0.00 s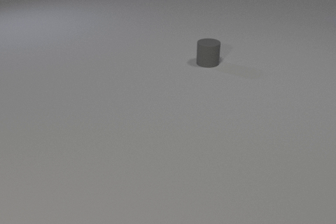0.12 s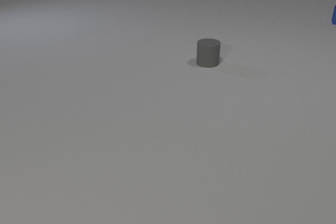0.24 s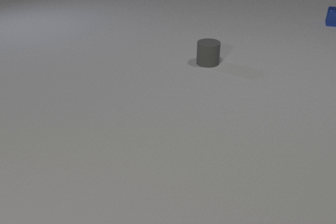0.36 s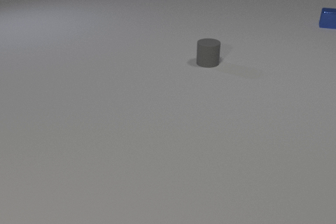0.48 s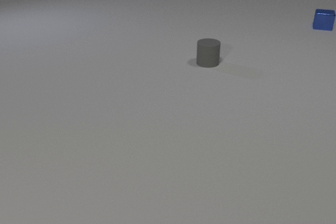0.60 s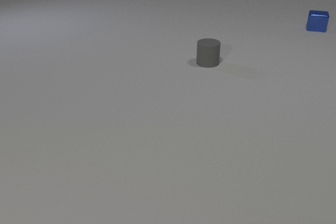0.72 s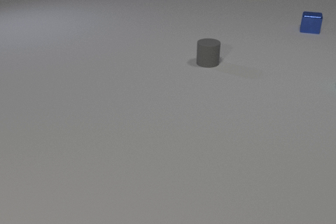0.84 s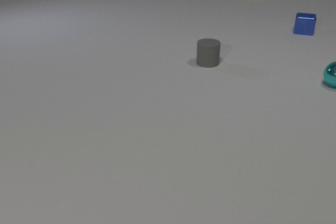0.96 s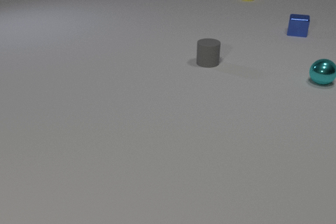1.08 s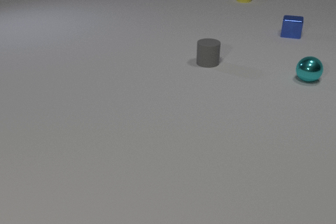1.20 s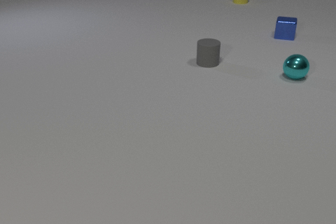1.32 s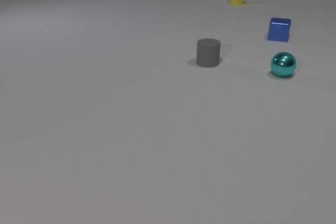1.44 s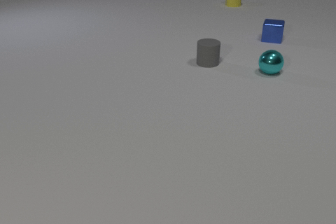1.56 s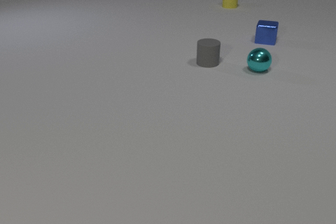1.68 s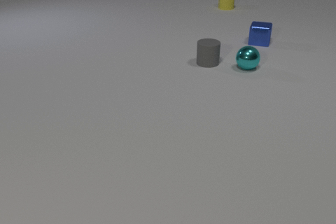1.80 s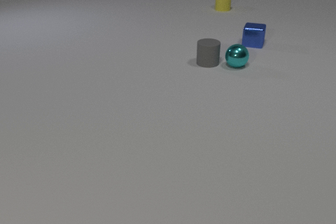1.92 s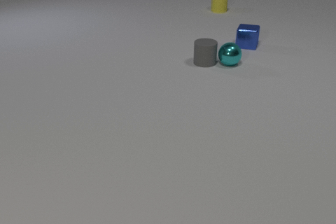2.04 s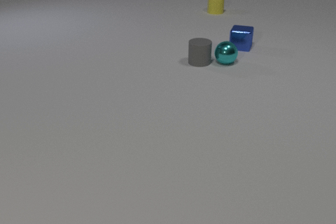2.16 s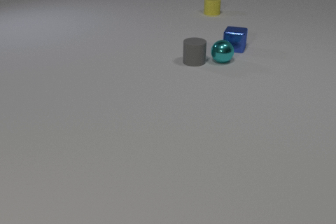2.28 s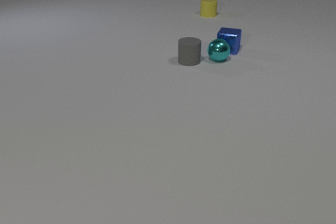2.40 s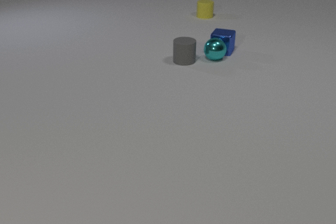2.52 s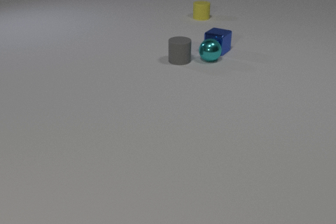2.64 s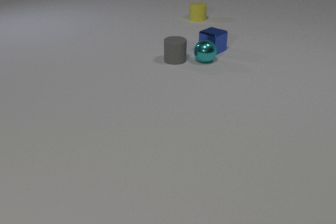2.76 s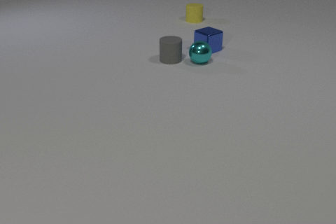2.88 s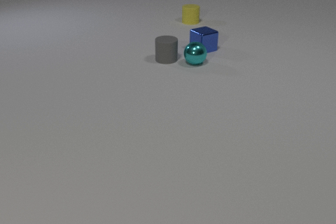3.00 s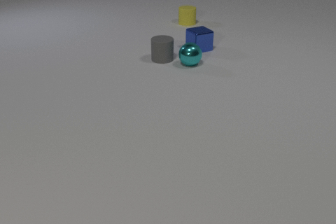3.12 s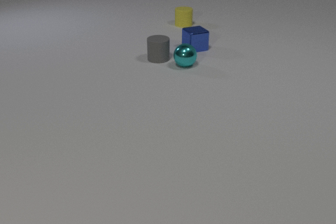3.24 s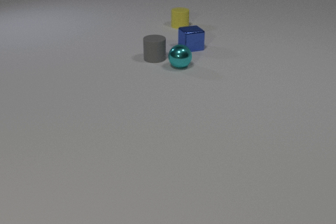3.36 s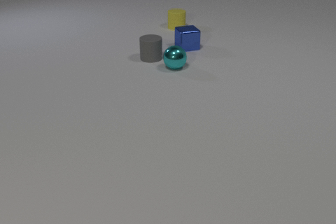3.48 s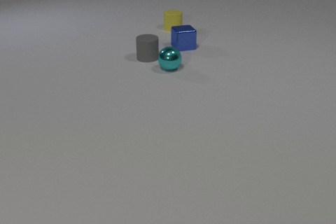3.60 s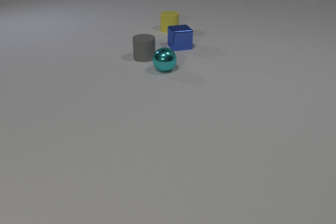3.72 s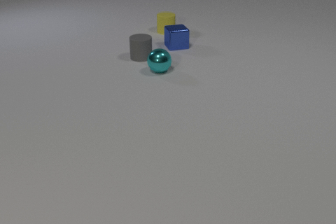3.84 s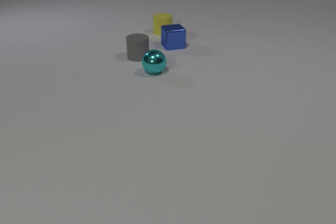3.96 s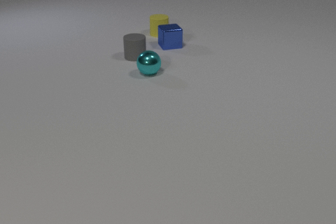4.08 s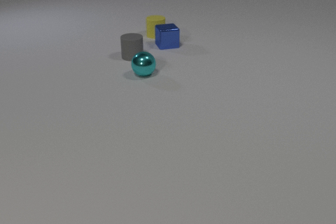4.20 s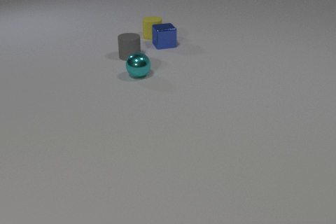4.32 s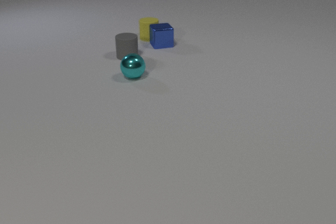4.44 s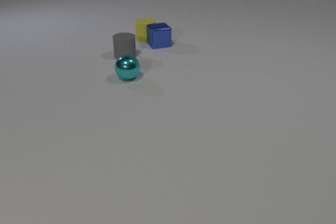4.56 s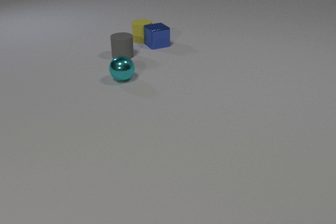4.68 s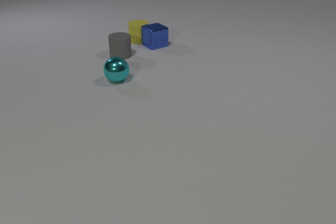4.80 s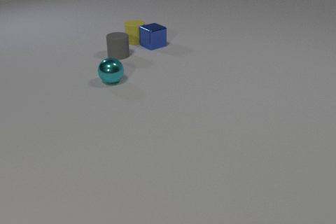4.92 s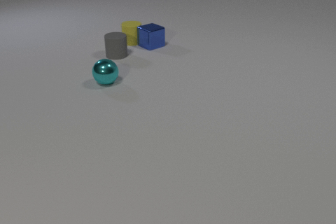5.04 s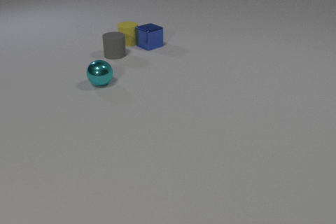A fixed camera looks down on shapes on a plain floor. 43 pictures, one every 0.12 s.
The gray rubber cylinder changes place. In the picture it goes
to the left.
The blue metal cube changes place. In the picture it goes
to the left.
0.00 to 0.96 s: The cyan metal sphere comes in at the right edge, rolls to the left. The yellow rubber cylinder comes in at the top edge, slides toward the camera and to the left. The blue metal cube comes in at the right edge, slides toward the camera and to the left.
0.96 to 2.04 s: The cyan metal sphere rolls to the left. The gray rubber cylinder slides to the left. The yellow rubber cylinder slides toward the camera and to the left. The blue metal cube slides toward the camera and to the left. The cyan metal sphere and the gray rubber cylinder collide.
2.04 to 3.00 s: The cyan metal sphere rolls to the left. The gray rubber cylinder slides to the left. The yellow rubber cylinder slides toward the camera and to the left. The blue metal cube slides to the left, spins so that its near face slides to the left, clockwise seen from above. The cyan metal sphere and the blue metal cube collide.
3.00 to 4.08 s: The cyan metal sphere rolls to the left and toward the camera. The gray rubber cylinder slides to the left. The yellow rubber cylinder slides toward the camera and to the left. The blue metal cube slides to the left.
4.08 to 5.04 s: The cyan metal sphere rolls to the left and toward the camera. The gray rubber cylinder slides to the left. The yellow rubber cylinder slides to the left and toward the camera. The blue metal cube slides to the left, spins so that its near face slides to the right, counterclockwise seen from above. The yellow rubber cylinder and the blue metal cube collide.
How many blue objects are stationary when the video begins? 0.
What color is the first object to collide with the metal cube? cyan.
How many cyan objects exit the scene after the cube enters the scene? 0.
